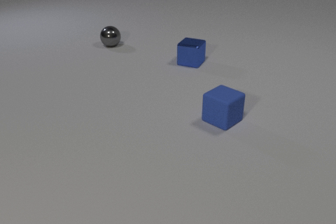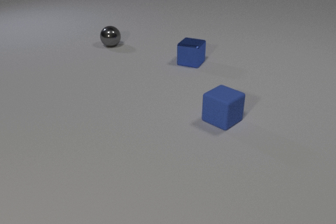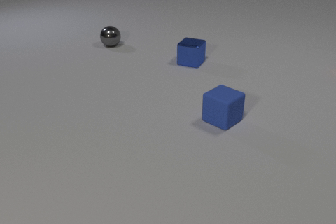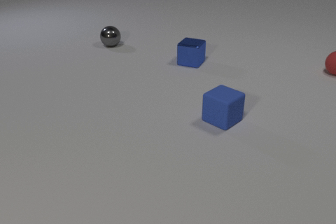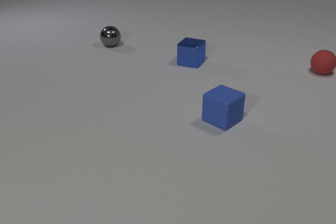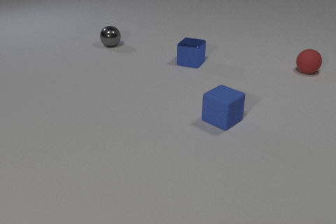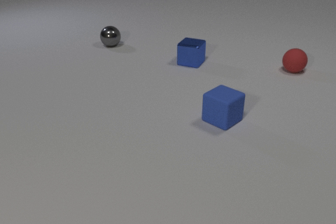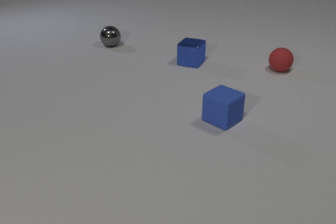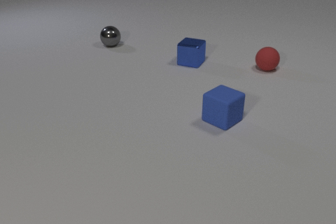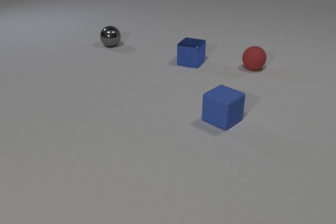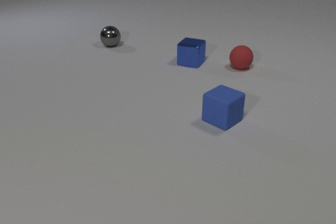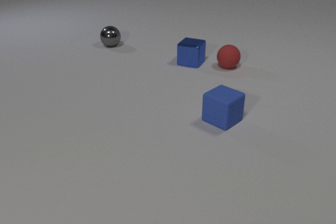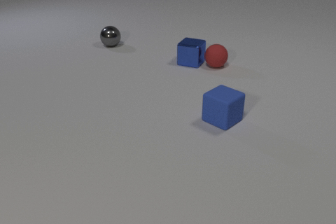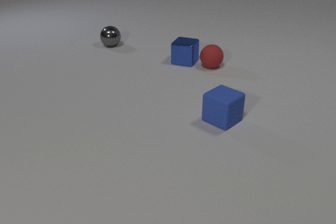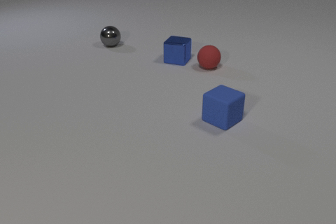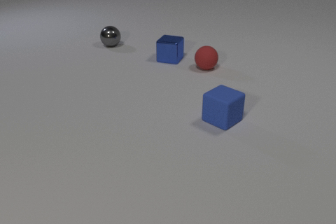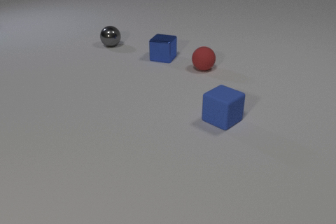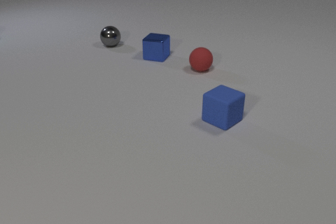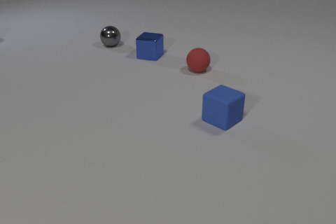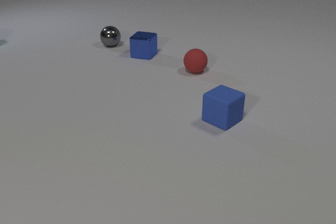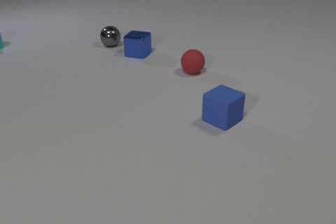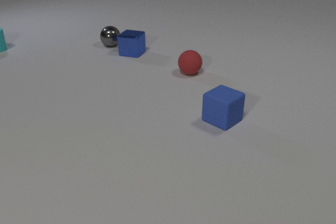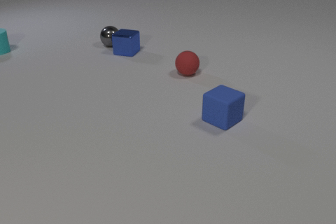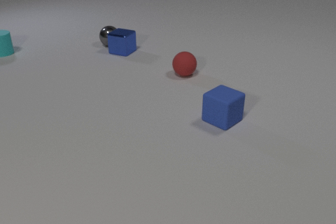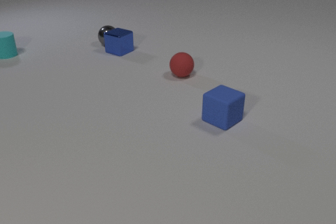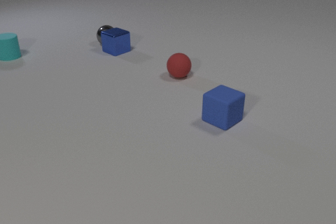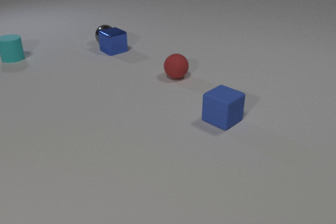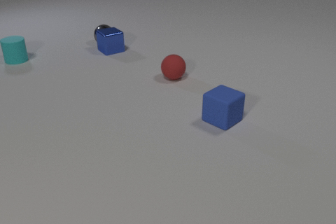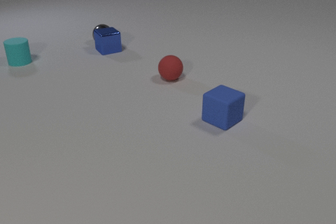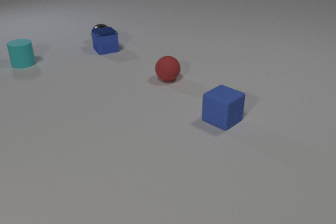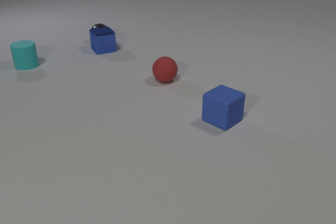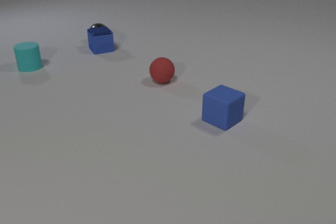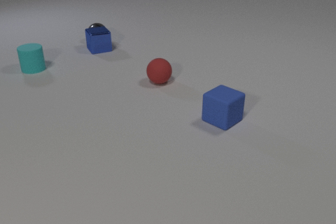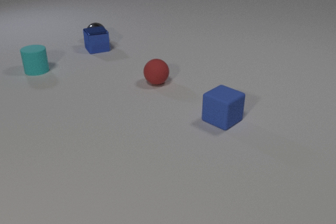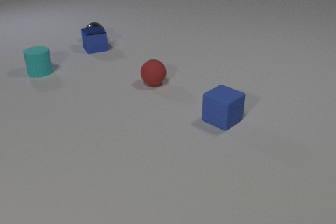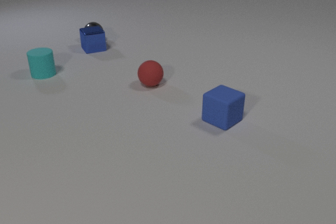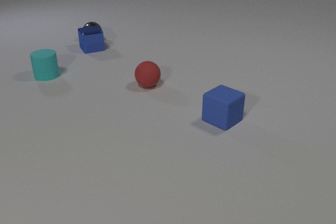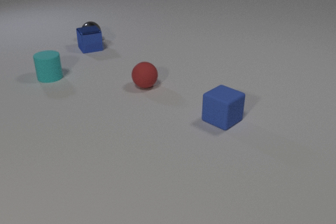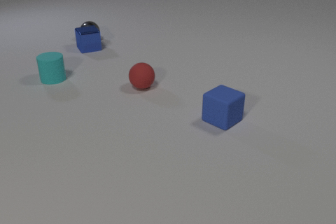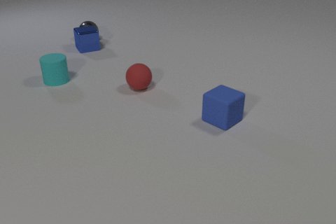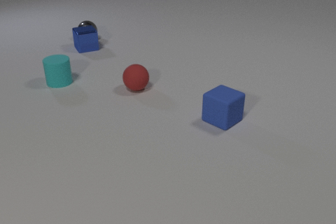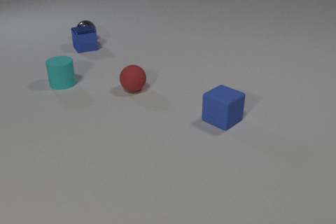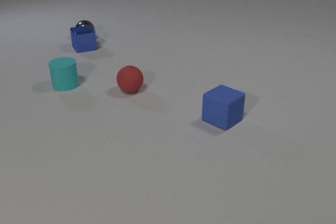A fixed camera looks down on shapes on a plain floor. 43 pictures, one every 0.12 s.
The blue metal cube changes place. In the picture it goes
to the left.
The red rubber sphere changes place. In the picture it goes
to the left.
0.00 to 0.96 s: The red rubber sphere comes in at the right edge, rolls to the left.
0.96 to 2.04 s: The red rubber sphere rolls to the left. The blue metal cube slides to the left and away from the camera. The red rubber sphere and the blue metal cube collide.
2.04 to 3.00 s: The red rubber sphere rolls to the left and toward the camera. The blue metal cube slides to the left and away from the camera, spins so that its near face slides to the left, clockwise seen from above. The cyan rubber cylinder comes in at the left edge, slides toward the camera and to the right. The blue metal cube and the gray metal sphere collide.
3.00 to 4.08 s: The red rubber sphere rolls to the left and toward the camera. The blue metal cube slides to the left and away from the camera, spins so that its near face slides to the left, clockwise seen from above. The gray metal sphere rolls to the left and away from the camera. The cyan rubber cylinder slides toward the camera and to the right.
4.08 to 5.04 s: The red rubber sphere rolls to the left and toward the camera. The blue metal cube slides to the left and away from the camera. The gray metal sphere rolls away from the camera and to the left. The cyan rubber cylinder slides toward the camera and to the right.
How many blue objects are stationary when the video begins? 2.
What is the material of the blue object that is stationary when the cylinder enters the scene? rubber.
What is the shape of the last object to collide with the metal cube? sphere.
